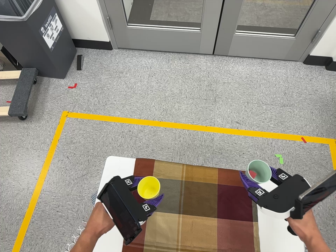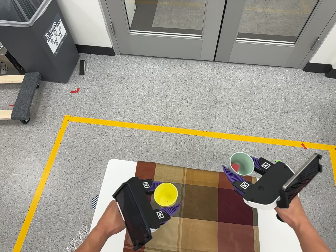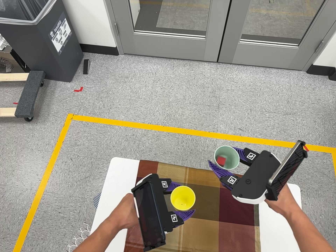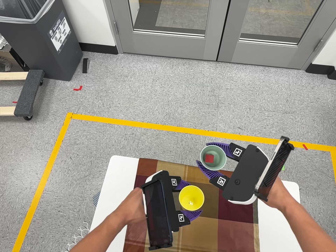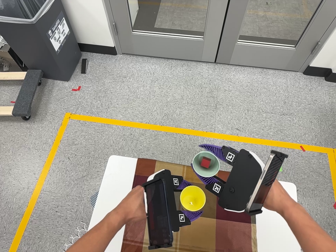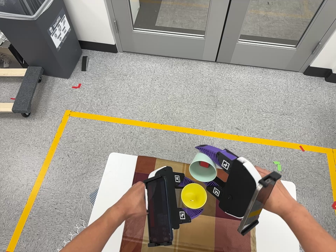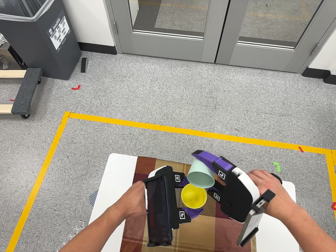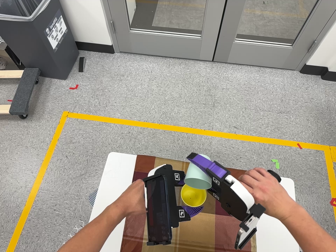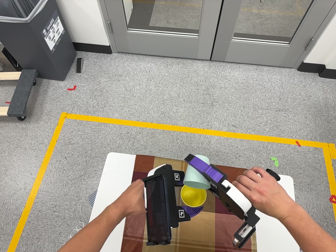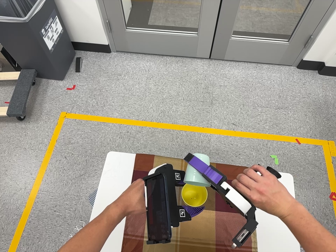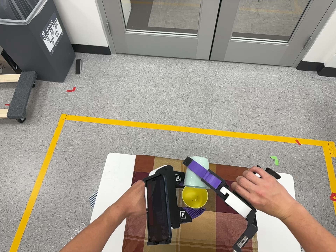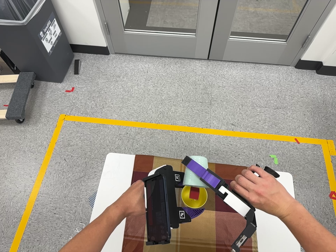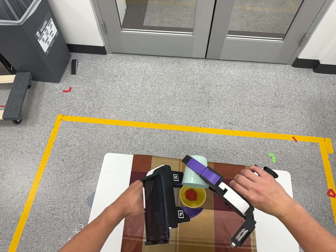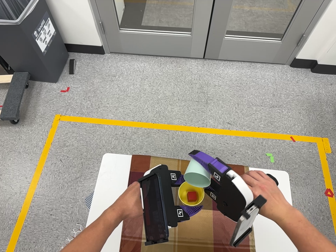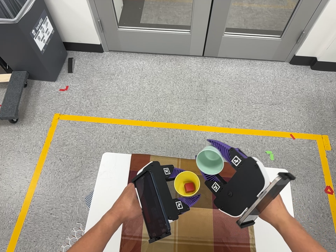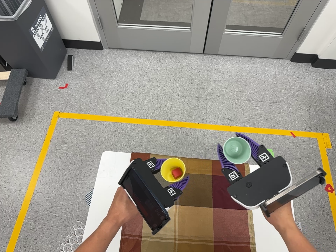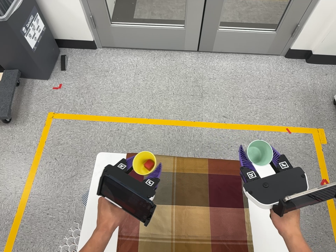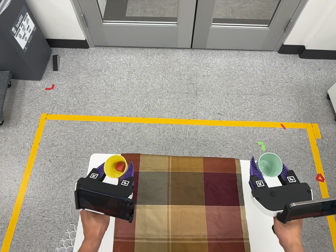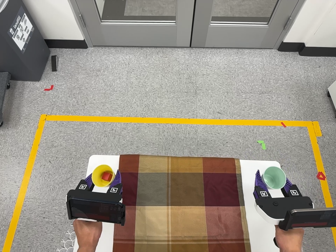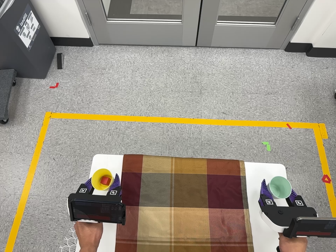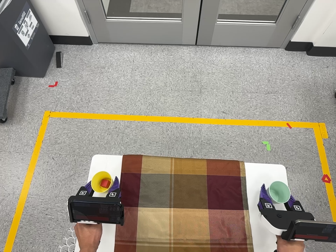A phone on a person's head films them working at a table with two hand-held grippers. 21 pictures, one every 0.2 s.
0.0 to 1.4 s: The camera travels toward the bottom of its view, about 6 cm, so close, fixed things drift upward.
1.4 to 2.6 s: The camera shifts only a little, or ends up much as it began.
2.6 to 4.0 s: The camera travels forward and toward the top of its view, about 7 cm, so what stands in front looms larger.
The film runs forward here.
